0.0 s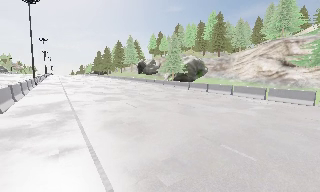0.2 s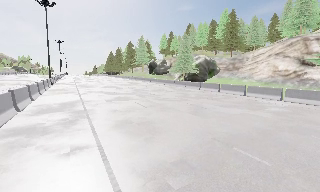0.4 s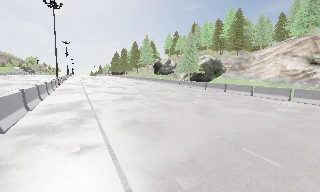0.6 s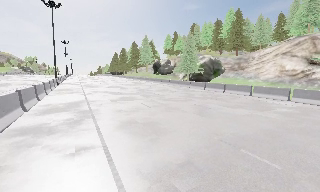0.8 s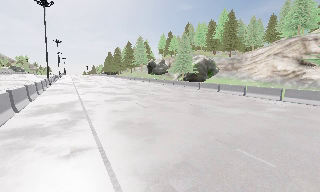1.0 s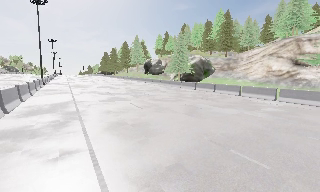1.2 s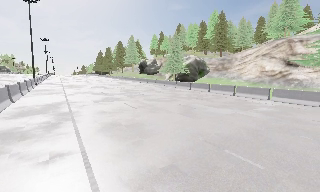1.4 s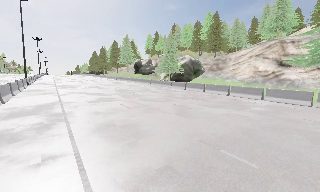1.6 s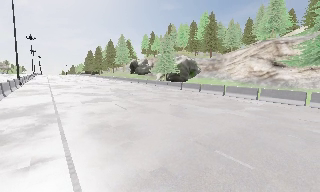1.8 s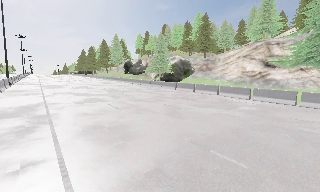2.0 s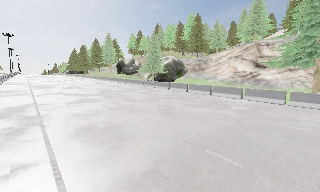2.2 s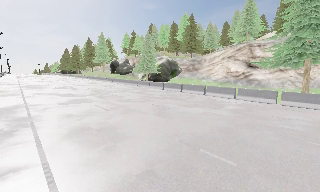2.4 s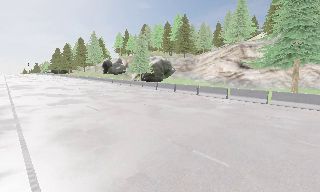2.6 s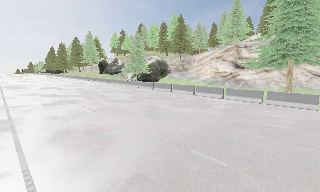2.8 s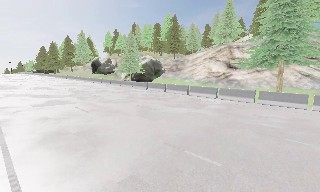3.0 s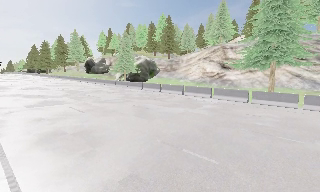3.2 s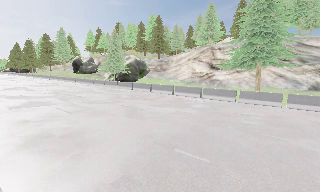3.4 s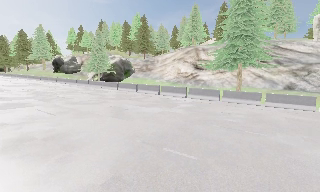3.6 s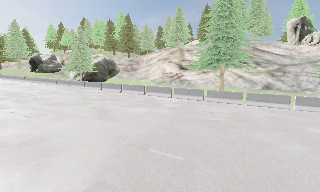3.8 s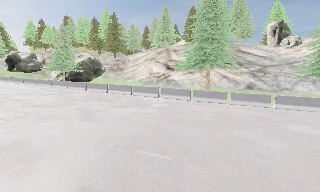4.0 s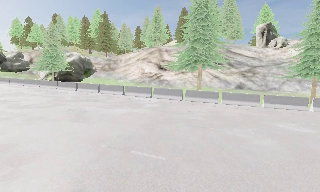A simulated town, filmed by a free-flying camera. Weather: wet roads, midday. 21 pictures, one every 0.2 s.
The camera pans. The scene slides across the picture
to the left.
The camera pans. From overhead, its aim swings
clockwise.
0.0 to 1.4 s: The camera shifts only a little, or ends up much as it began.
1.4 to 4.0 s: The camera swings to its right by about 35 degrees, and the scene slides to the left.
The film runs forward here.
